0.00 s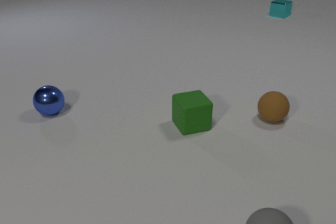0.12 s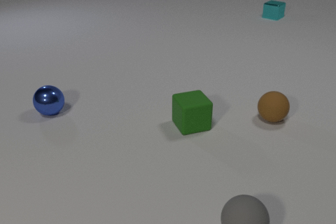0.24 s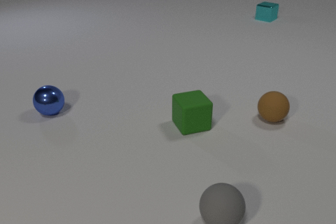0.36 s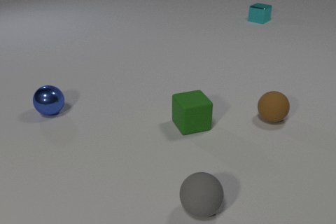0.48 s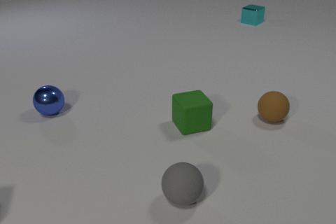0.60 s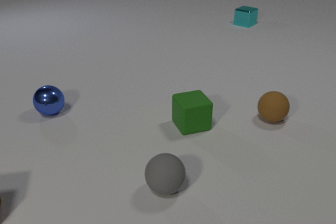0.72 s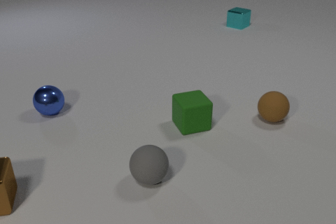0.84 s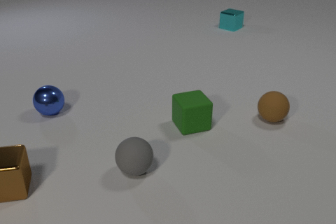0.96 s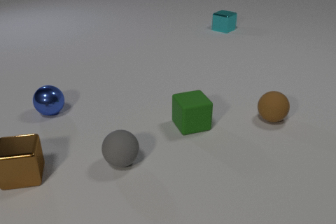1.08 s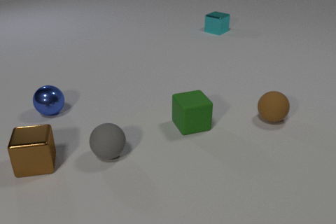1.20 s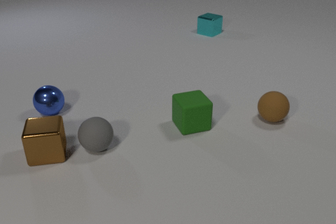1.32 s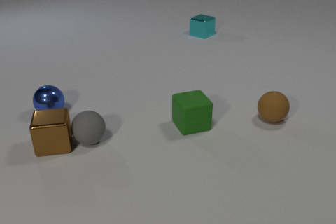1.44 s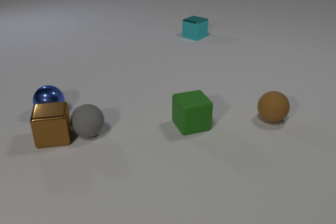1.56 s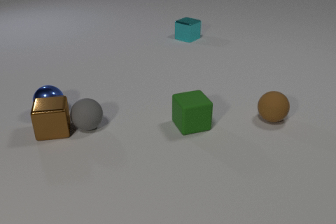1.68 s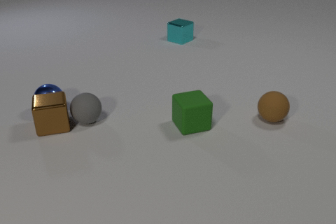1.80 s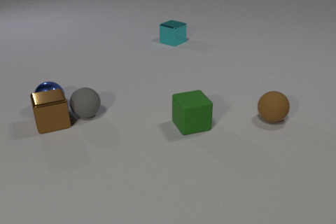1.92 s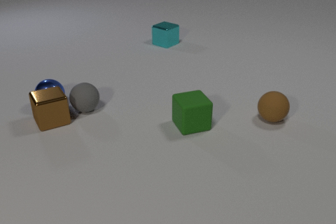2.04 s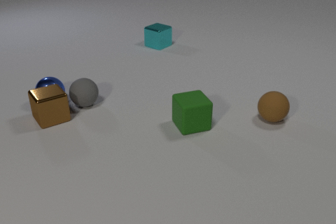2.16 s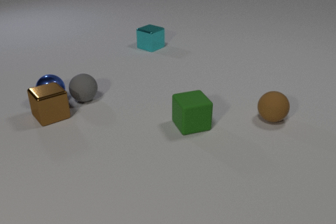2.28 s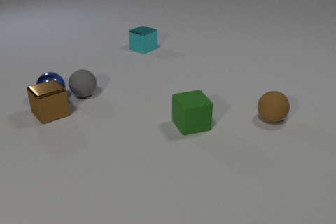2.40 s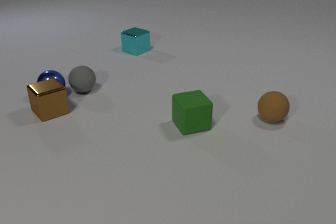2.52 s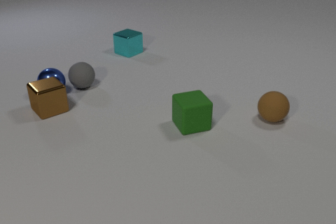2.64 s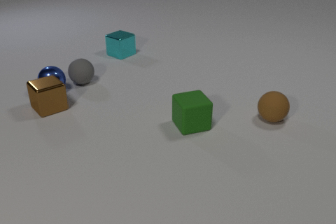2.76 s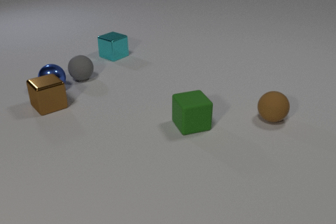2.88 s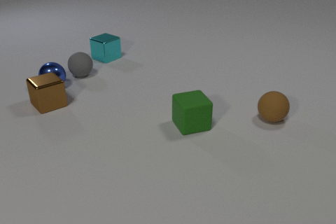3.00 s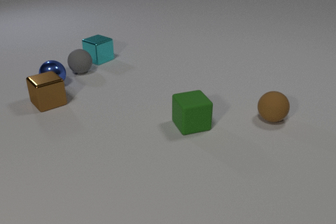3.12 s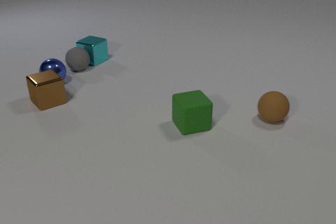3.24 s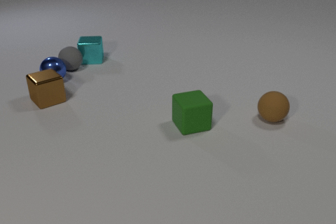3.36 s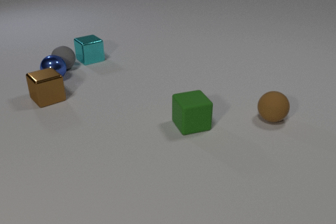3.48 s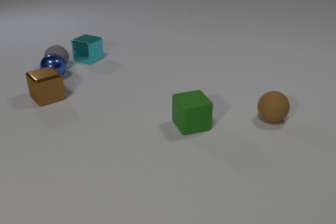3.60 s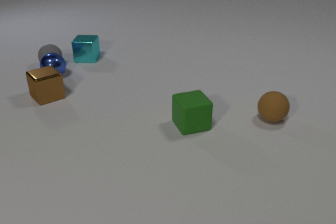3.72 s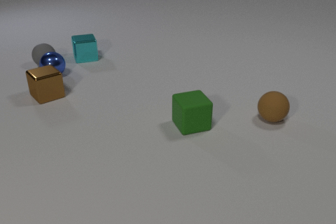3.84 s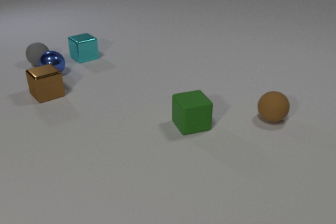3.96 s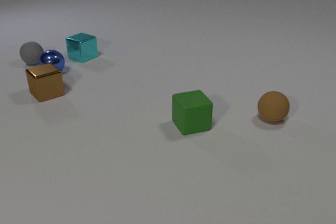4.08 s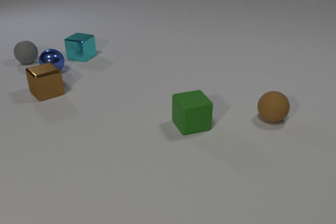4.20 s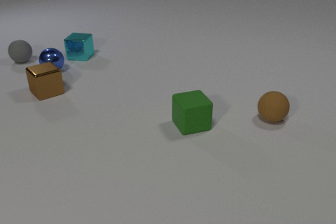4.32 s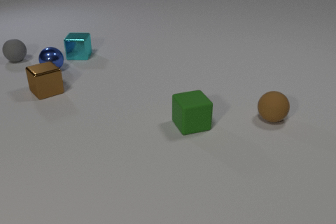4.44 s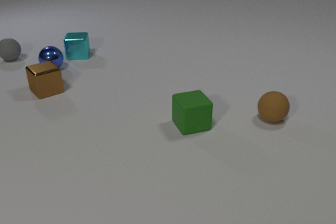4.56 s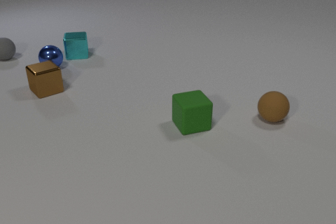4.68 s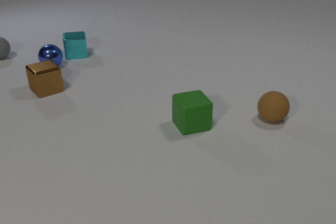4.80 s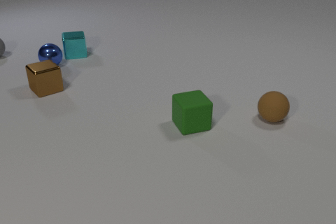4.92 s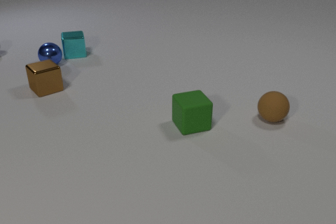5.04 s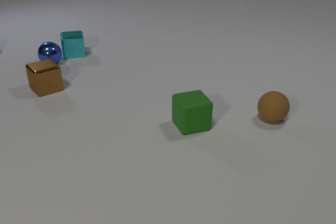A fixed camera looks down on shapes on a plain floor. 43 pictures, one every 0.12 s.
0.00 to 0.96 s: The brown metal cube comes in at the left edge, slides to the right and away from the camera. The gray rubber sphere rolls to the left and away from the camera. The cyan metal cube slides toward the camera and to the left.
0.96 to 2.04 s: The brown metal cube slides away from the camera, spins counterclockwise seen from above by about 15 degrees, its near face sliding to the right. The gray rubber sphere rolls away from the camera. The blue metal sphere rolls away from the camera. The cyan metal cube slides to the left and toward the camera. The brown metal cube and the gray rubber sphere collide. The brown metal cube and the blue metal sphere collide.
2.04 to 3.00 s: The brown metal cube slides away from the camera. The gray rubber sphere rolls away from the camera. The blue metal sphere rolls away from the camera. The cyan metal cube slides to the left and toward the camera.
3.00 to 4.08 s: The brown metal cube slides away from the camera. The gray rubber sphere rolls to the left and away from the camera. The blue metal sphere rolls away from the camera. The cyan metal cube slides to the left and away from the camera, spins counterclockwise seen from above by about 195 degrees, its near face sliding to the right. The gray rubber sphere and the cyan metal cube collide. The gray rubber sphere and the blue metal sphere collide.
4.08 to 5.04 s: The brown metal cube slides away from the camera. The gray rubber sphere rolls to the left and away from the camera, leaves at the left edge. The blue metal sphere rolls away from the camera. The cyan metal cube slides away from the camera and to the left, spins counterclockwise seen from above by about 30 degrees, its near face sliding to the right.
Are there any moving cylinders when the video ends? no.
How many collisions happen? 4.
What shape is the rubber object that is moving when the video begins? sphere.
